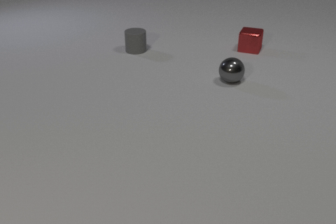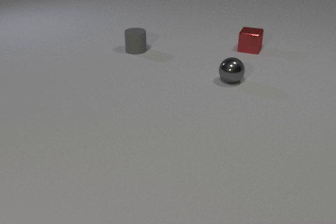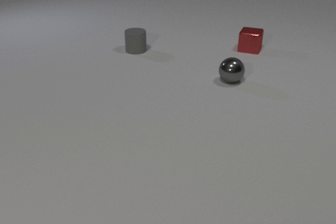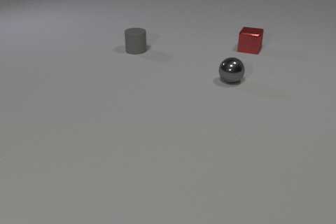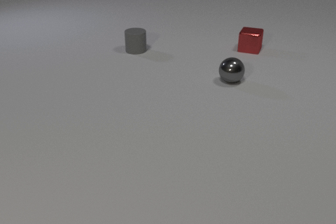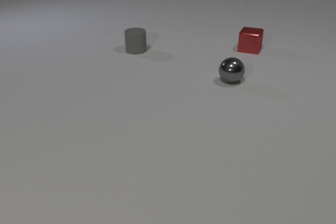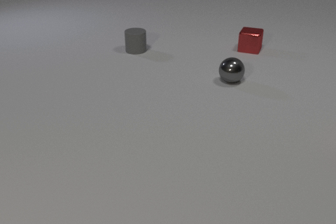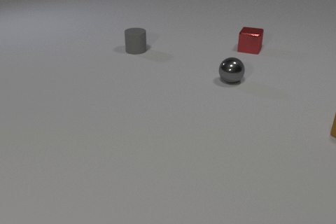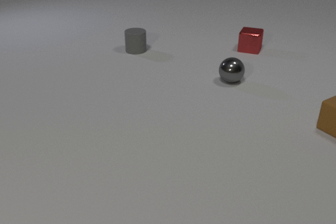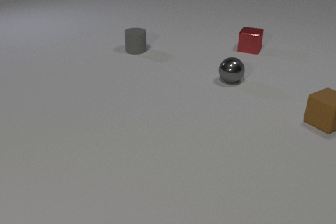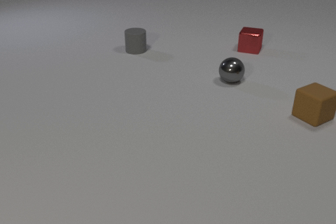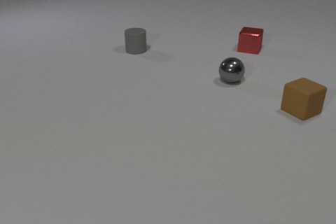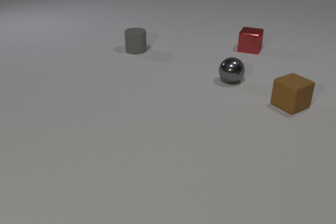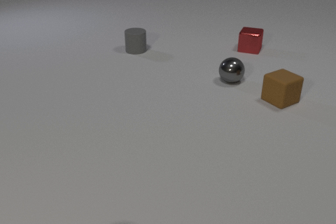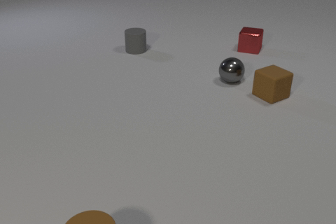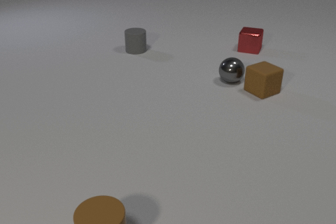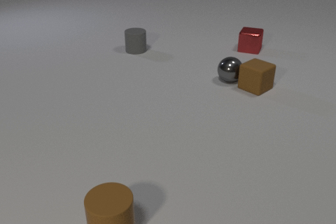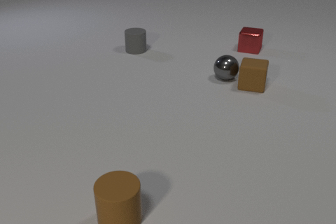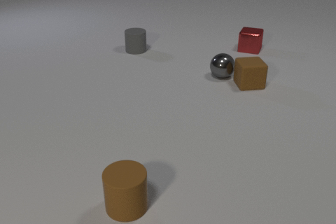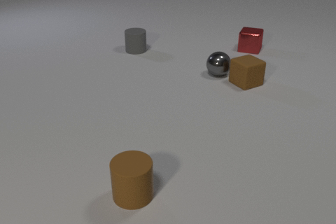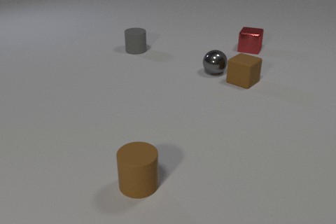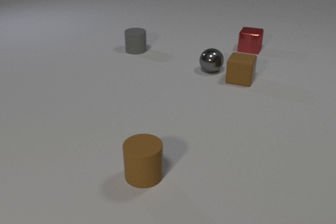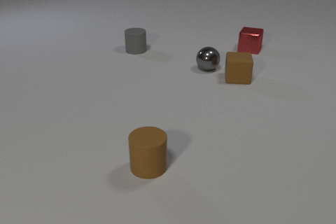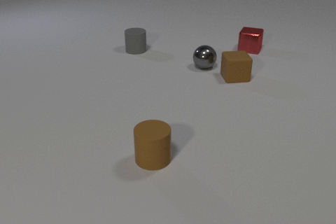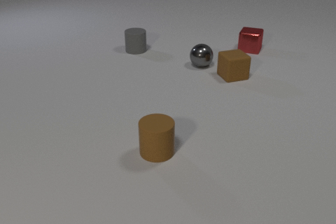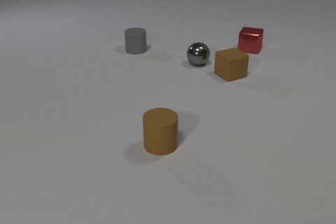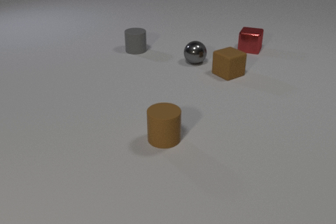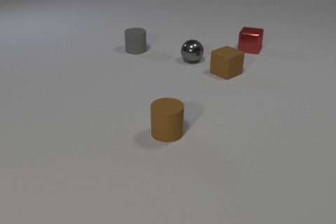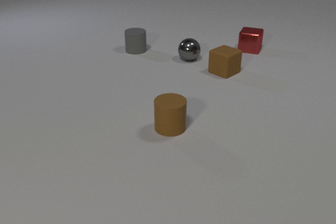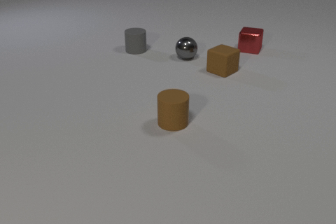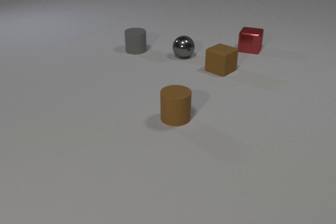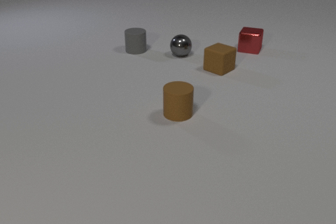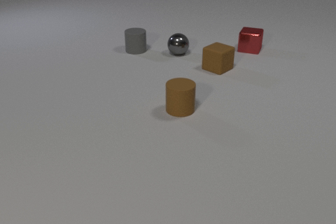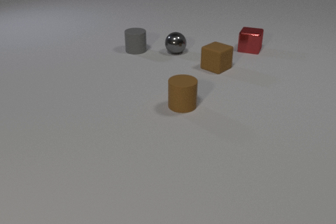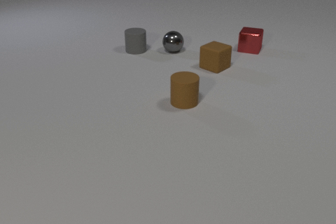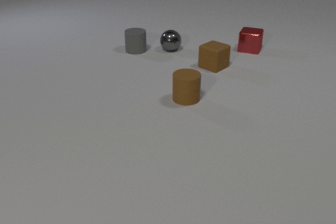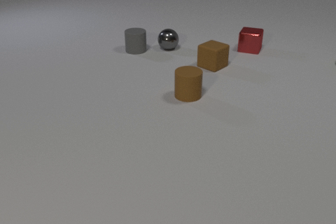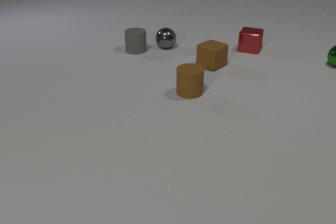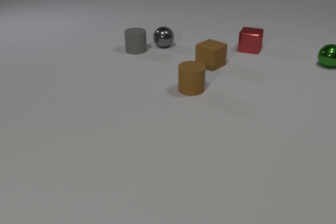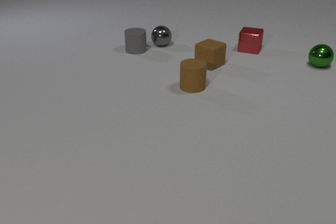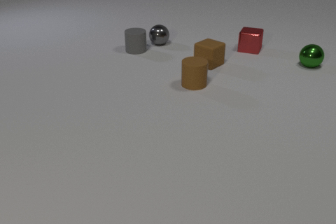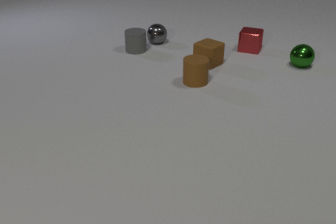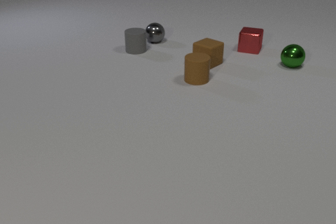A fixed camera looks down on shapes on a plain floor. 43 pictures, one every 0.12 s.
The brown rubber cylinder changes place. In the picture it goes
away from the camera.
The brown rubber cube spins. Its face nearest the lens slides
to the right.
0.00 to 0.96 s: The brown rubber cube comes in at the right edge, slides to the left and away from the camera.
0.96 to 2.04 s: The brown rubber cube slides to the left and away from the camera, spins counterclockwise seen from above by about 30 degrees, its near face sliding to the right. The gray metal sphere rolls away from the camera and to the left. The brown rubber cylinder comes in at the bottom edge, slides away from the camera and to the right. The brown rubber cube and the gray metal sphere collide.
2.04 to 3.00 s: The brown rubber cube slides away from the camera and to the left, spins counterclockwise seen from above by about 135 degrees, its near face sliding to the right. The gray metal sphere rolls away from the camera and to the left. The brown rubber cylinder slides away from the camera.
3.00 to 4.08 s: The brown rubber cube slides away from the camera and to the left. The gray metal sphere rolls away from the camera and to the left. The brown rubber cylinder slides away from the camera.
4.08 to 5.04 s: The brown rubber cube slides away from the camera and to the left. The gray metal sphere rolls away from the camera and to the left. The brown rubber cylinder slides away from the camera. The green metal sphere comes in at the right edge, rolls to the left.
Are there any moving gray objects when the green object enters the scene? yes.
Are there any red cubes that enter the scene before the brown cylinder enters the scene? no.
How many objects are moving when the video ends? 4.
